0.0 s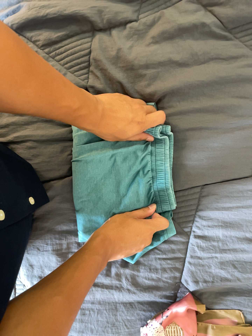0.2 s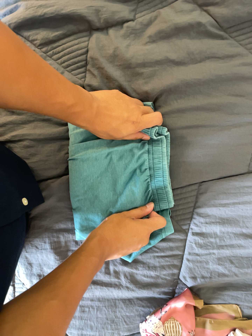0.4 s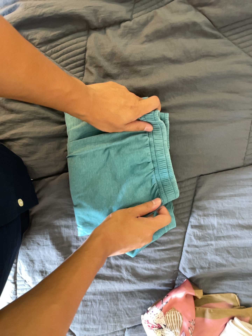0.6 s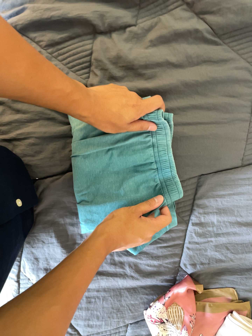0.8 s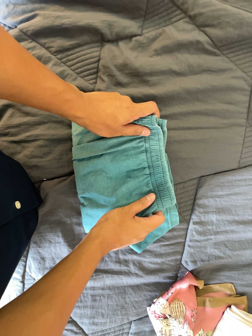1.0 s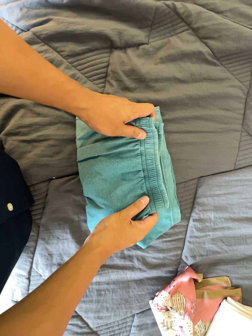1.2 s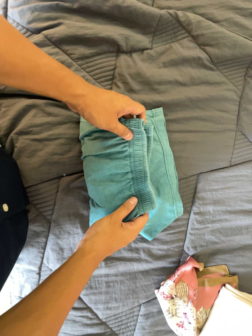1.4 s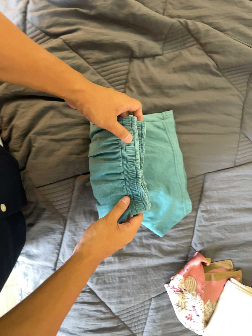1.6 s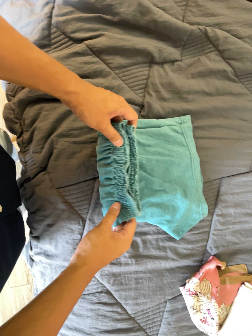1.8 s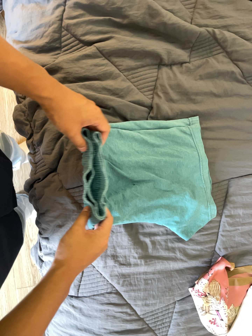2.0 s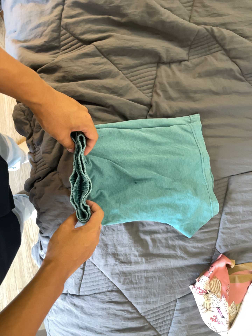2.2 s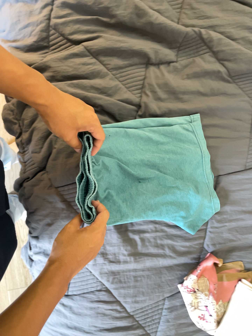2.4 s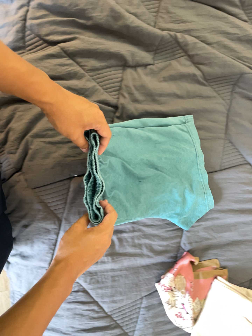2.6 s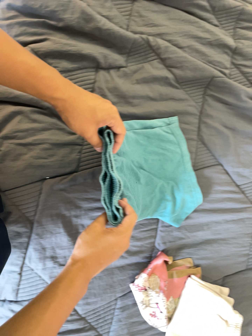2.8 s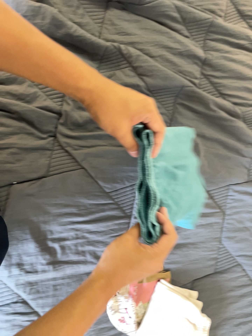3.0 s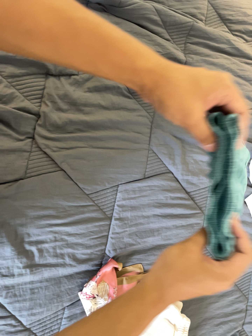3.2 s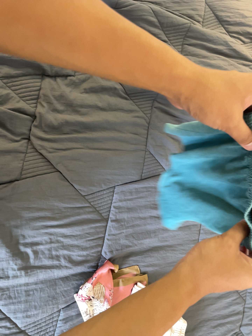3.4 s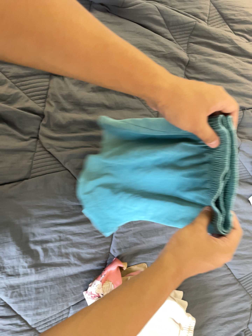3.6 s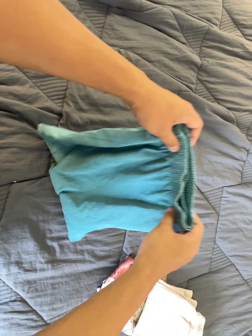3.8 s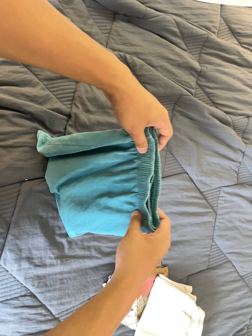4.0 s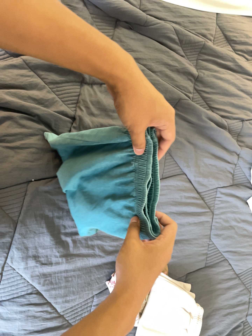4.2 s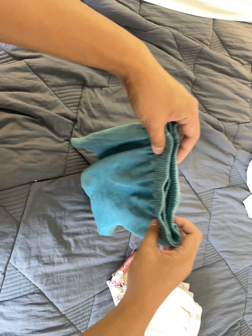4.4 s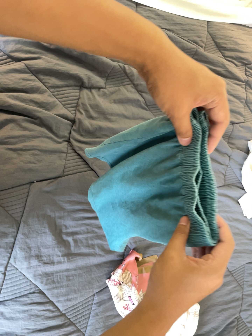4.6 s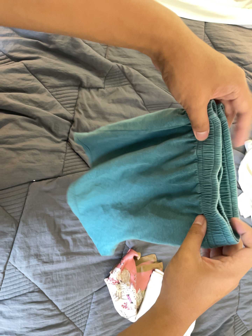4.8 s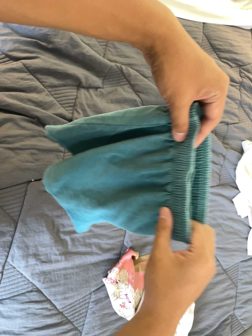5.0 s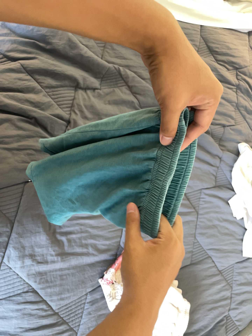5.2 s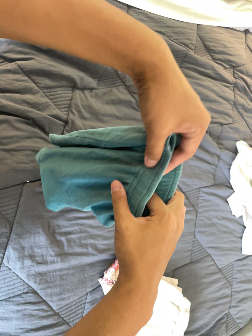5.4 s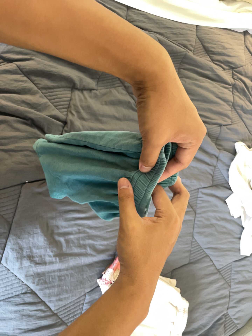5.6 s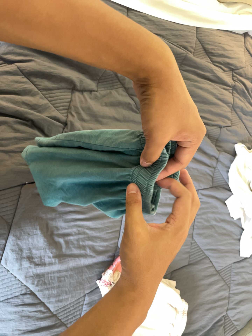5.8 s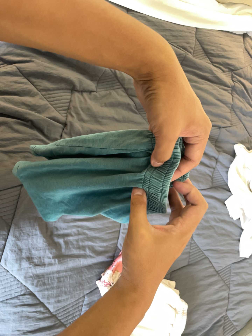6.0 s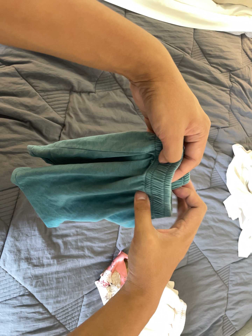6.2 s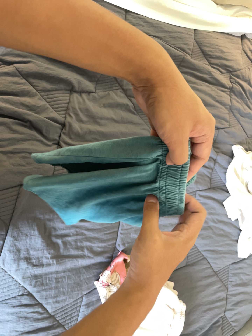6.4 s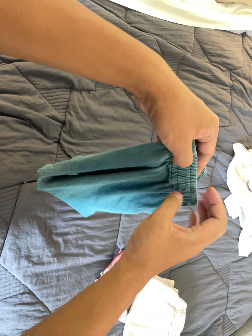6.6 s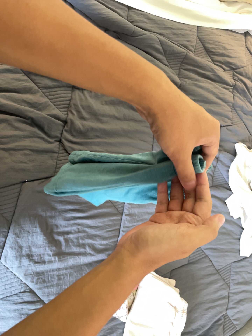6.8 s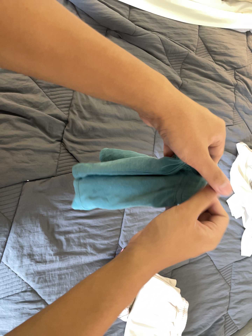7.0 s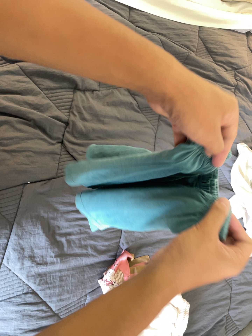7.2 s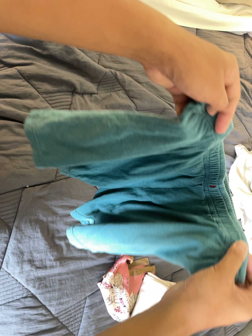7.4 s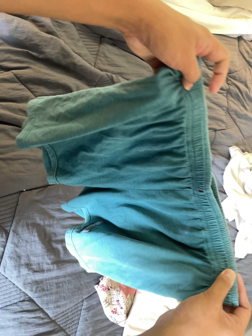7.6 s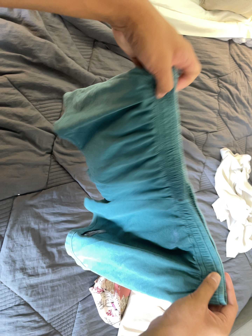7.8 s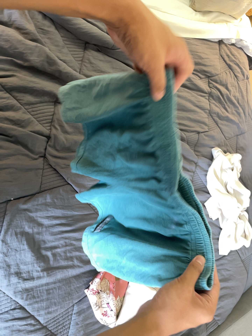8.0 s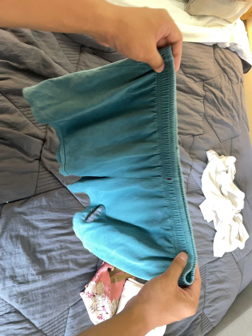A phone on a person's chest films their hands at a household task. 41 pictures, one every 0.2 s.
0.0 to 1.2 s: The camera pans to its right by about 15 degrees. It travels to its left and backward, about 24 cm.
1.2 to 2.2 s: The camera travels to its left, about 12 cm, so close, fixed things drift to the right.
2.2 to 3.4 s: The camera swings to its right by about 15 degrees, and the scene slides to the left. It travels to its right, about 10 cm, so close, fixed things drift to the left.
3.4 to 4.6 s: The camera travels to its left and backward, about 18 cm.
4.6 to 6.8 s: The camera shifts only a little, or ends up much as it began.
6.8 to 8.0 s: The camera shifts only a little, or ends up much as it began.
The film runs backward here.
